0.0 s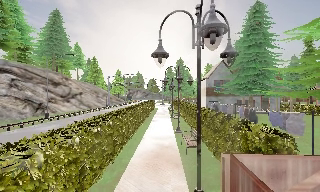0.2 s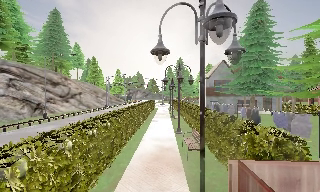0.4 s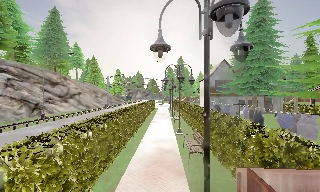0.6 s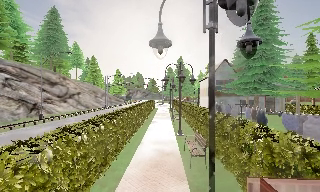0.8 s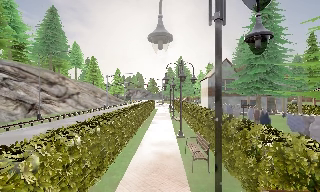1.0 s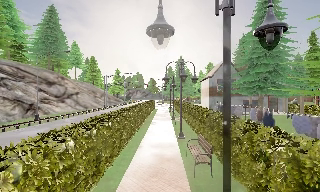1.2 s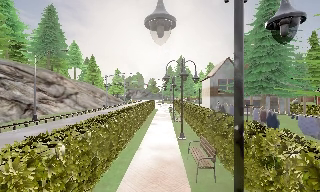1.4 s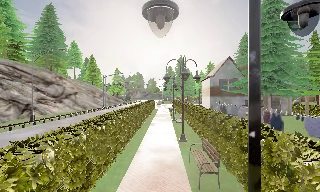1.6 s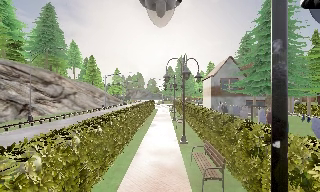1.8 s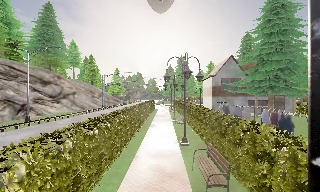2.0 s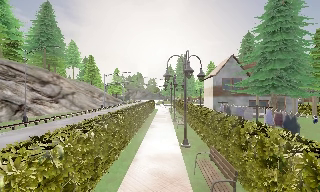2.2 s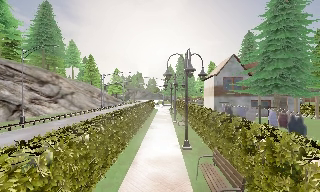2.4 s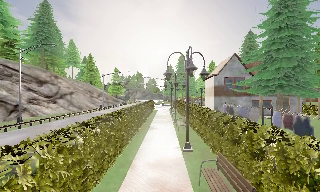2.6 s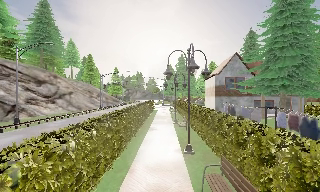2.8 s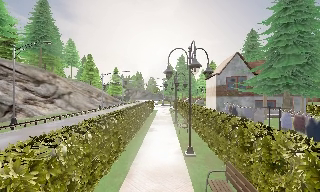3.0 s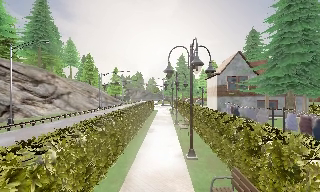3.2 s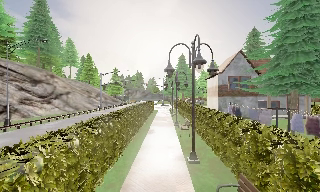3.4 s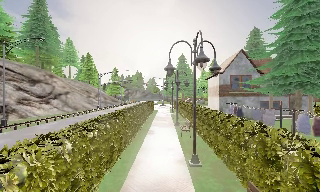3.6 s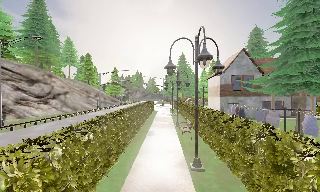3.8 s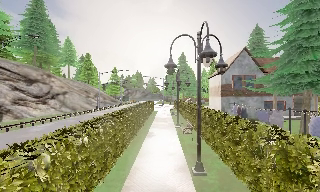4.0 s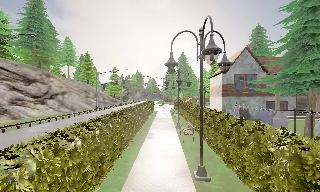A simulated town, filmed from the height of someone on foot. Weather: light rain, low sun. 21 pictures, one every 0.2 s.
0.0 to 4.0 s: The camera travels forward, about 6 m, so what stands in front looms larger.
The film runs forward here.
